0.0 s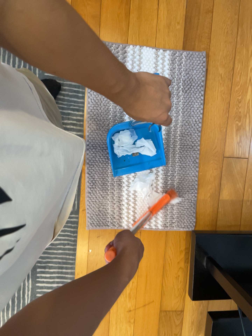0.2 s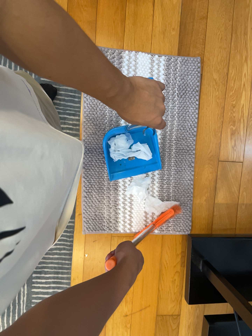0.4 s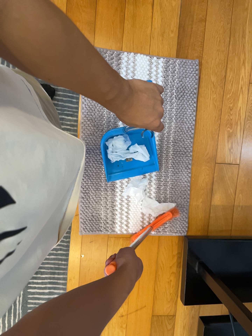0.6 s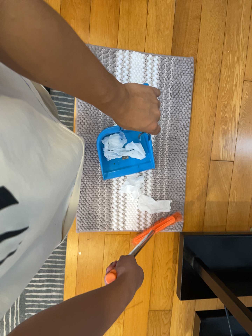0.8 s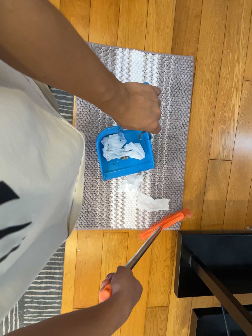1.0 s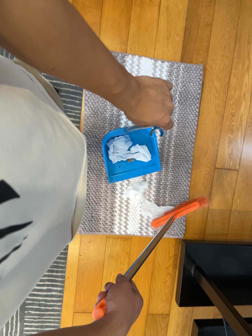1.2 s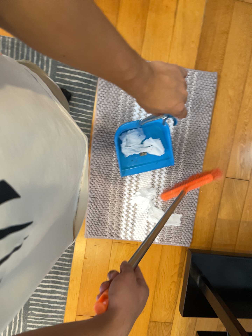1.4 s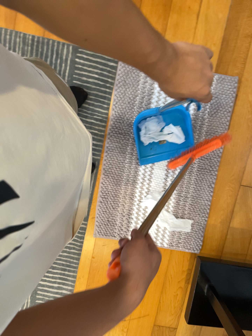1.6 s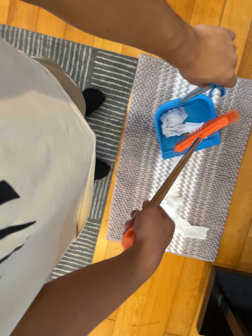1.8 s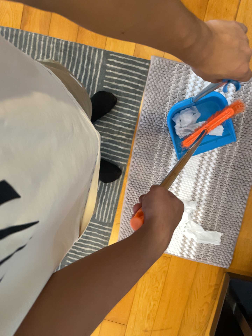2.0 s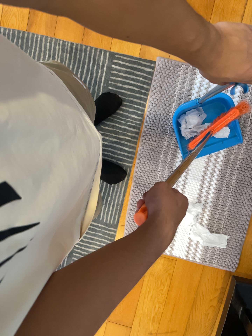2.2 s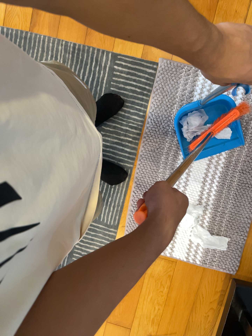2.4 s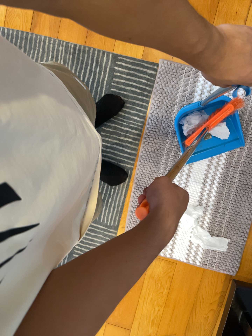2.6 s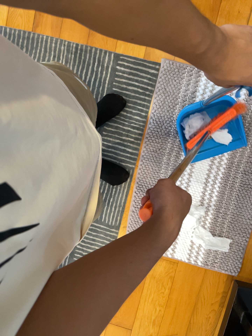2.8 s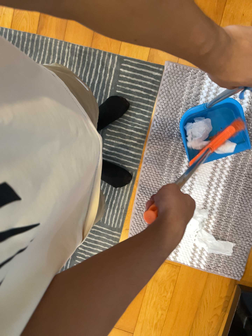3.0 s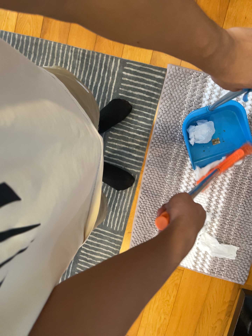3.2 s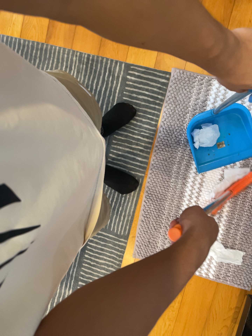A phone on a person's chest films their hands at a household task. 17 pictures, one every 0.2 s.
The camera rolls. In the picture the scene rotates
clockwise.
0.0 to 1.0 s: The camera travels toward the top of its view, about 7 cm, so close, fixed things drift downward.
1.0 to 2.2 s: The scene slides to the right, as the camera pans about 15 degrees to its left. It travels toward the top of its view, about 8 cm, so close, fixed things drift downward. It rolls about its line of sight by about 10 degrees, and the scene rotates clockwise.
2.2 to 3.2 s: The camera shifts only a little, or ends up much as it began.
The film runs backward here.
